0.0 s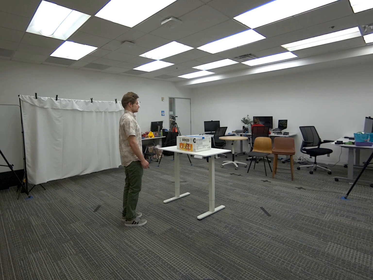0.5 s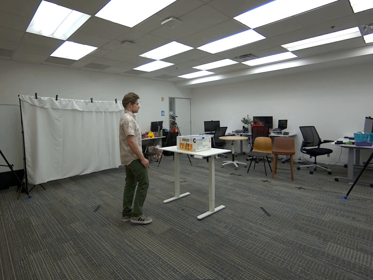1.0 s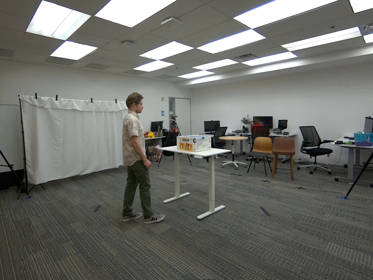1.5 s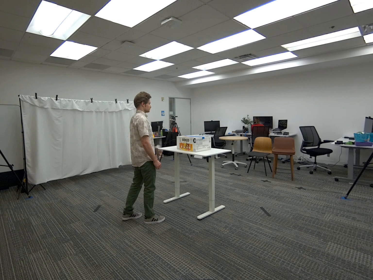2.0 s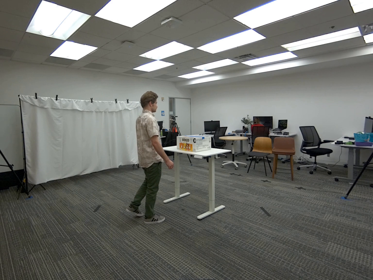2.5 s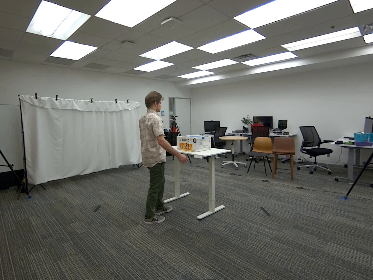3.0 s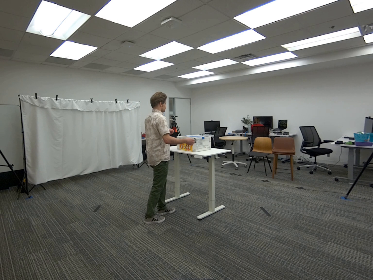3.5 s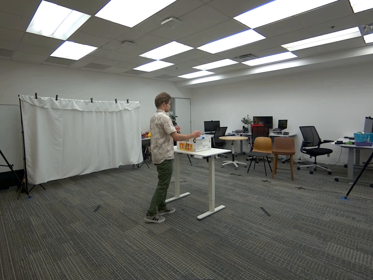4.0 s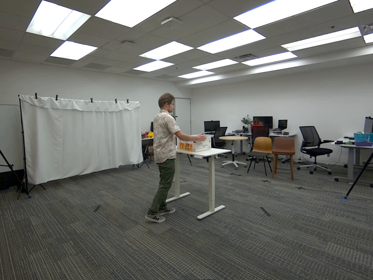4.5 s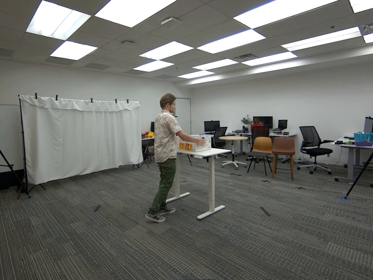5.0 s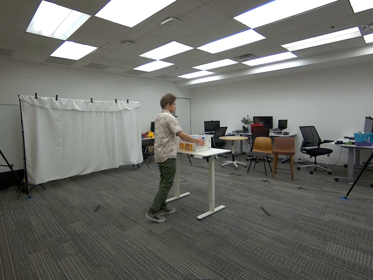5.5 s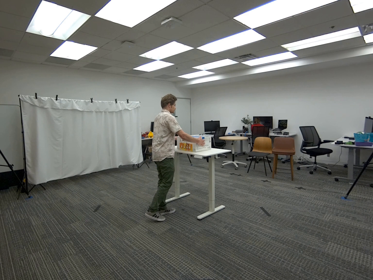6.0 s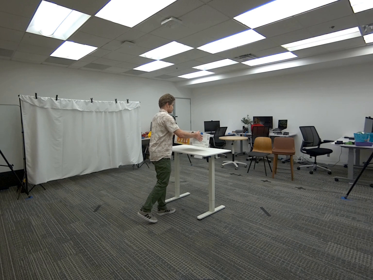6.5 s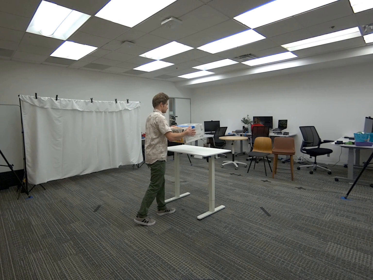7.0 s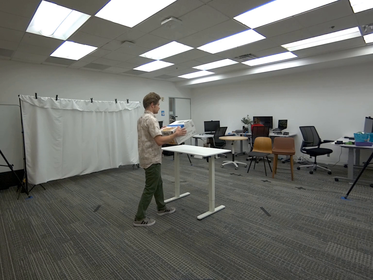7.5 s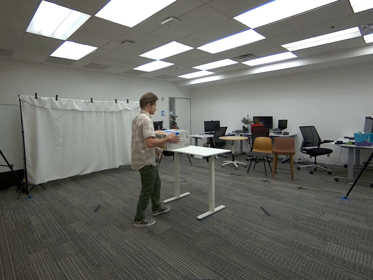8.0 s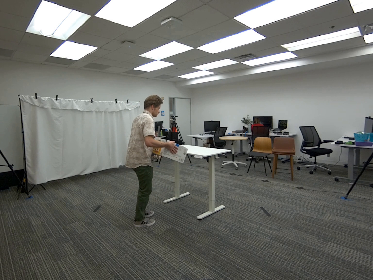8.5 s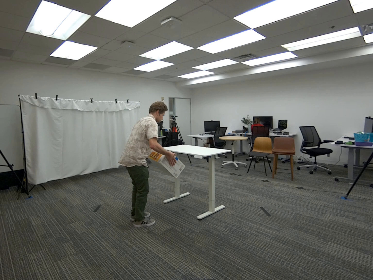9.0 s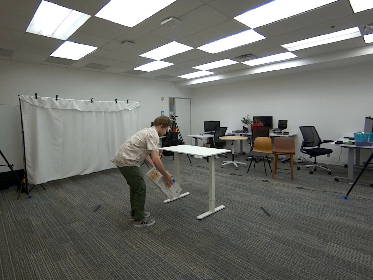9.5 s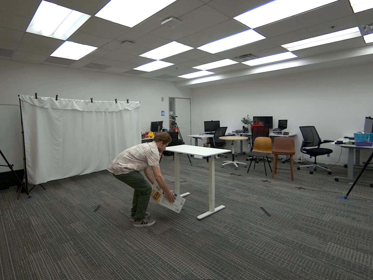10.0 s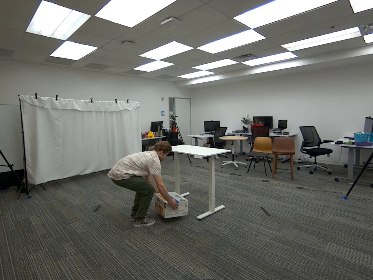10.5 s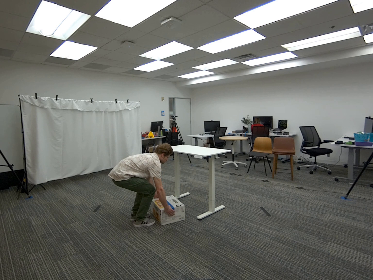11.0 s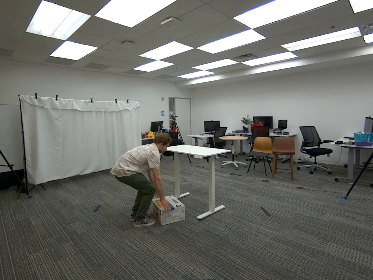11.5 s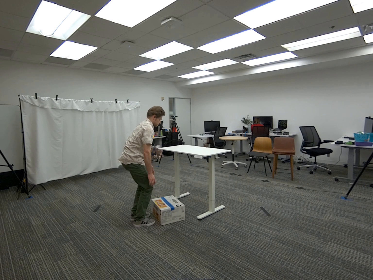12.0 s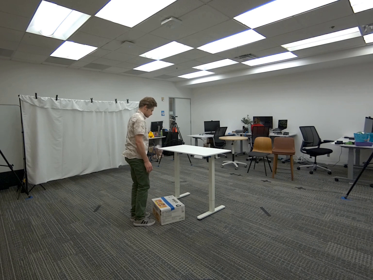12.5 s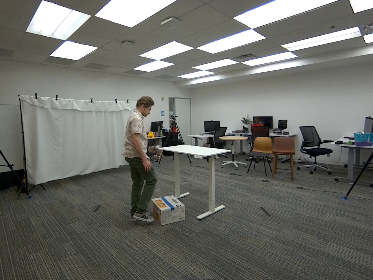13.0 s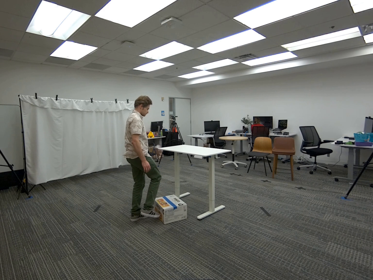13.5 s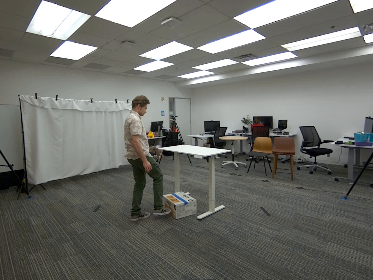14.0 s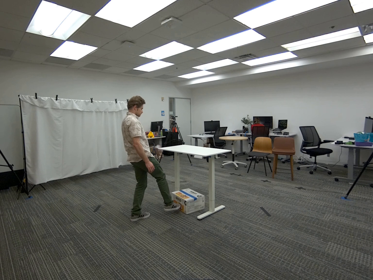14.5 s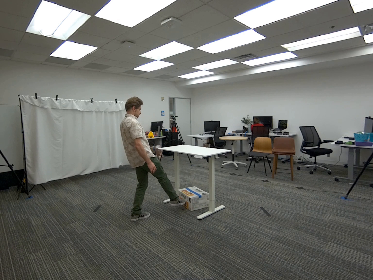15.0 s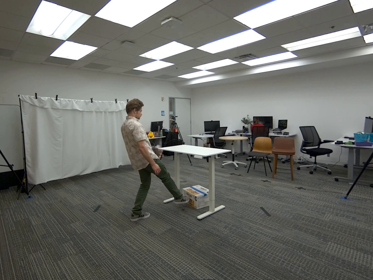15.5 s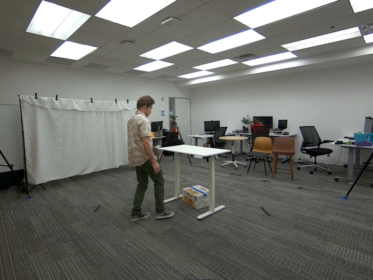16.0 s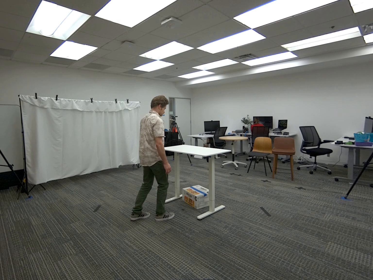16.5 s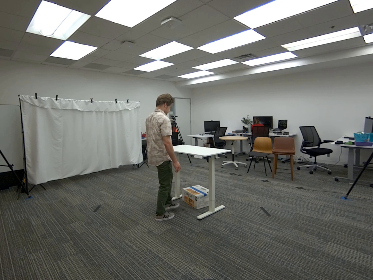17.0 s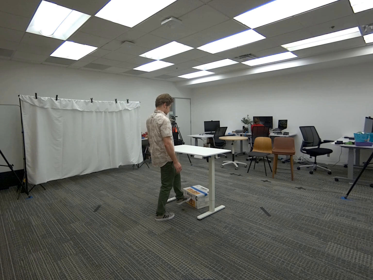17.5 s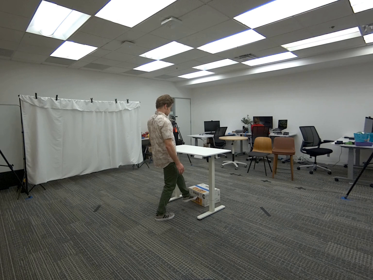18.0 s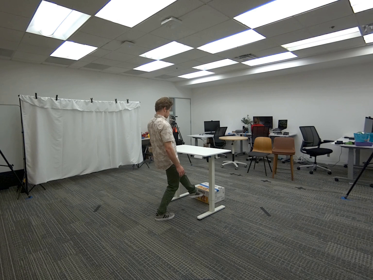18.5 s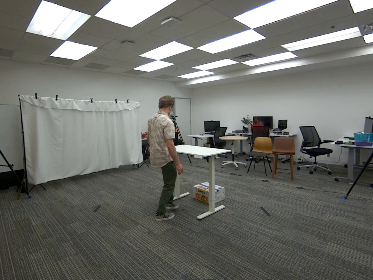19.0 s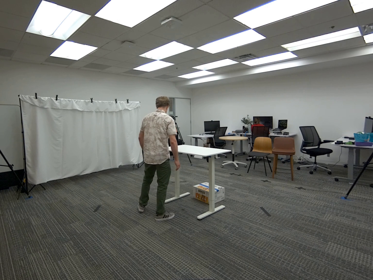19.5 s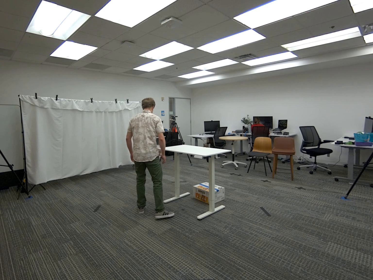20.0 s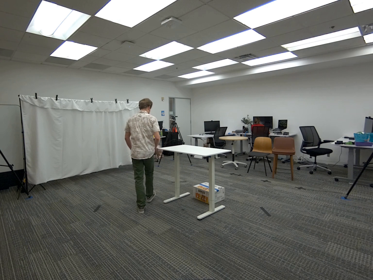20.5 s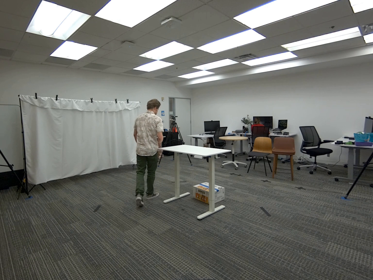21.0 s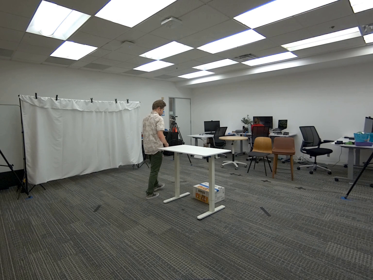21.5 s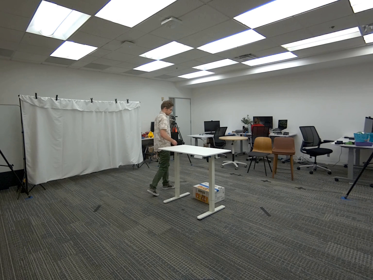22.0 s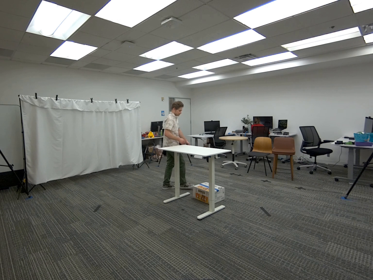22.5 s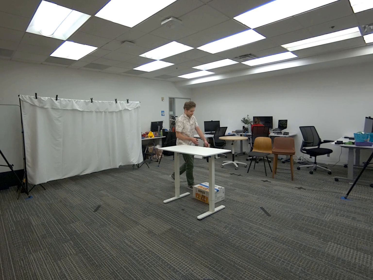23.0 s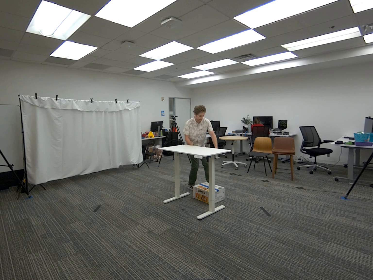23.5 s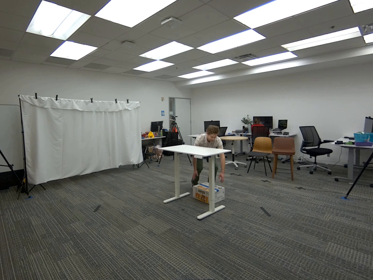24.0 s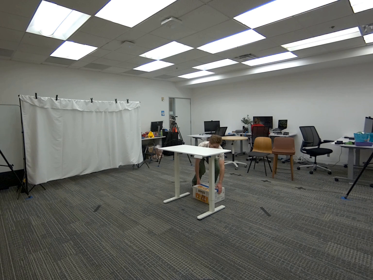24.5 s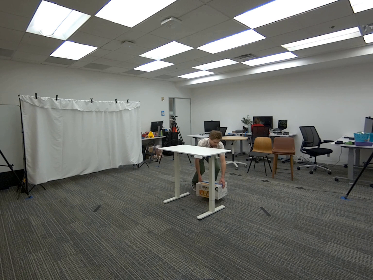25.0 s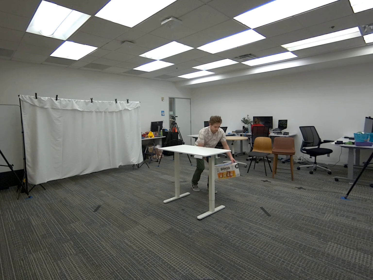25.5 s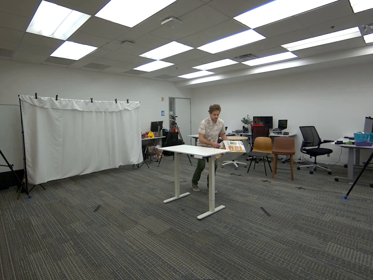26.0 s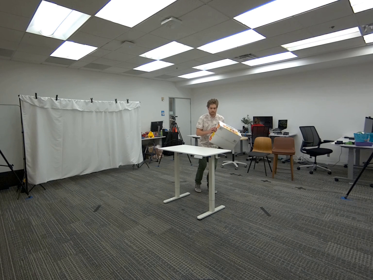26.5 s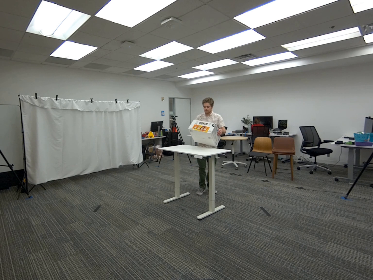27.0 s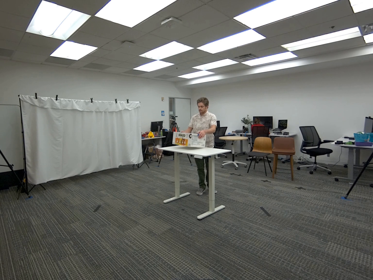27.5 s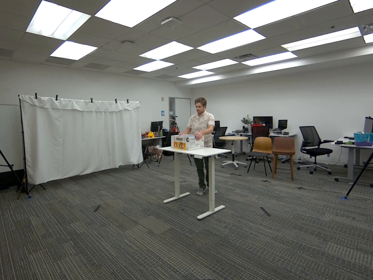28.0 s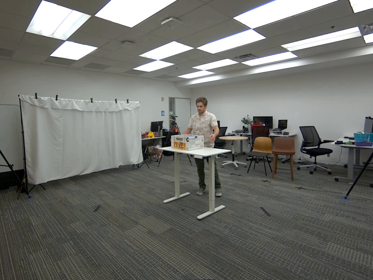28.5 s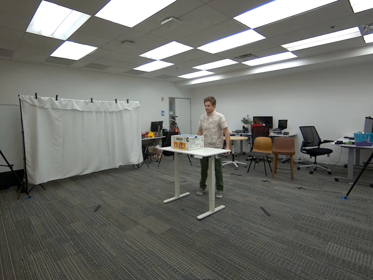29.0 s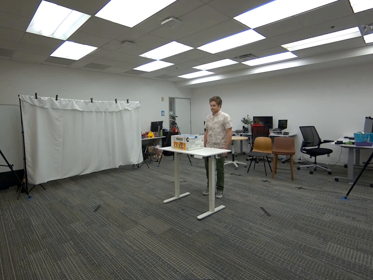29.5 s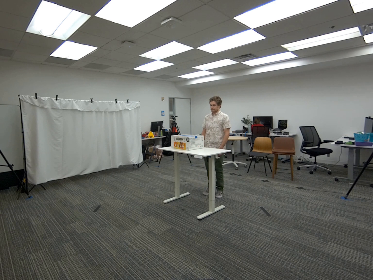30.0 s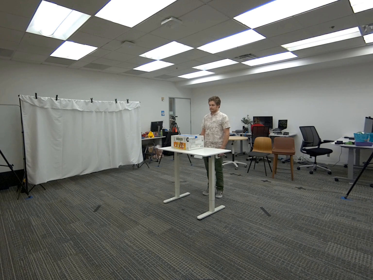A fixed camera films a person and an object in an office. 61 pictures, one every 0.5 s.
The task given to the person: Walk over to the snack box on the white desk. Put the snack box on the ground and use any foot to push the snack box through the desk. Put the box on the desk when finished.
